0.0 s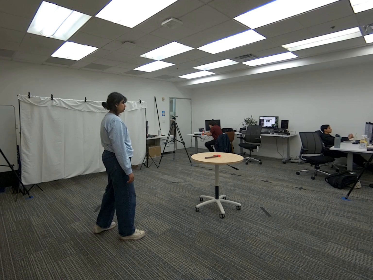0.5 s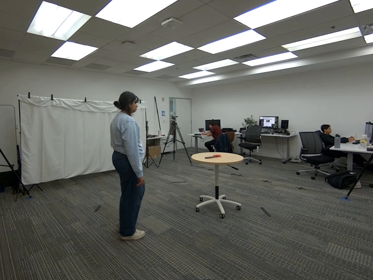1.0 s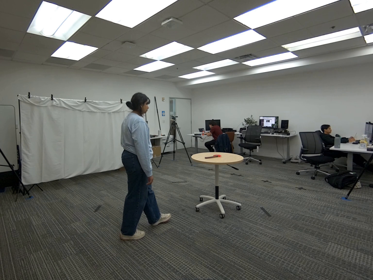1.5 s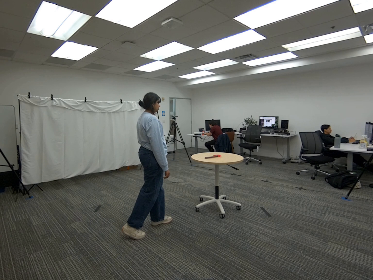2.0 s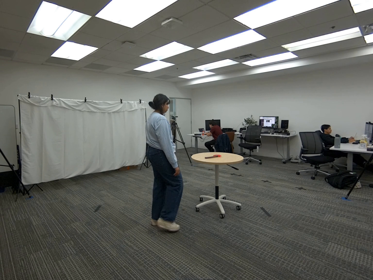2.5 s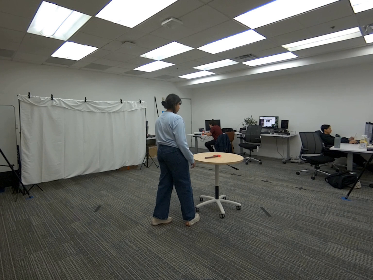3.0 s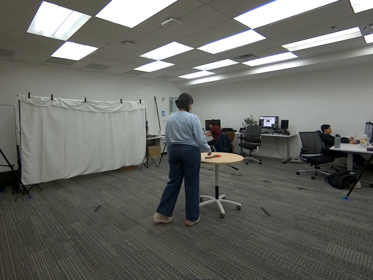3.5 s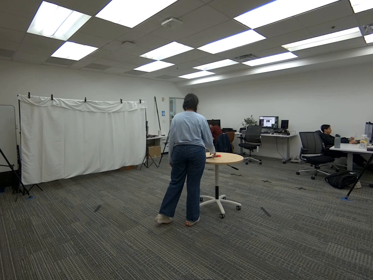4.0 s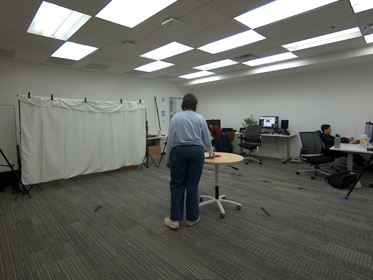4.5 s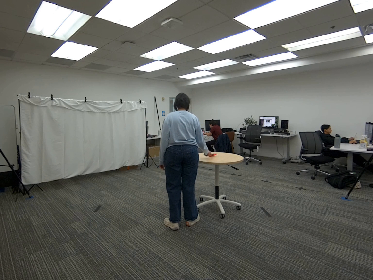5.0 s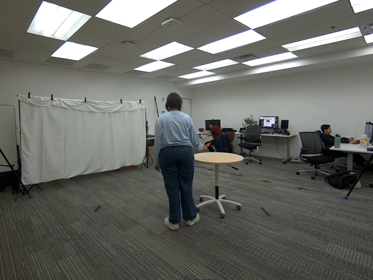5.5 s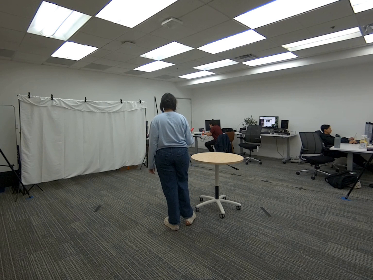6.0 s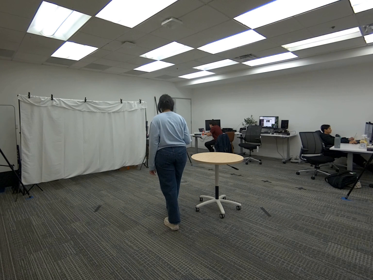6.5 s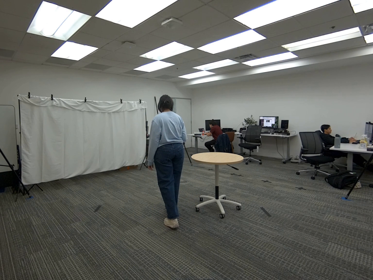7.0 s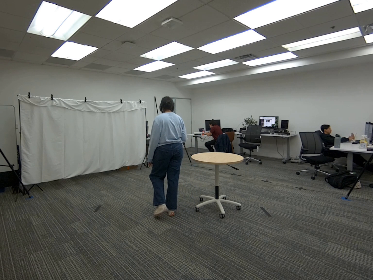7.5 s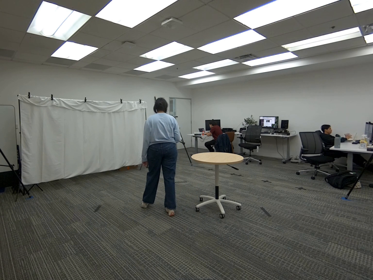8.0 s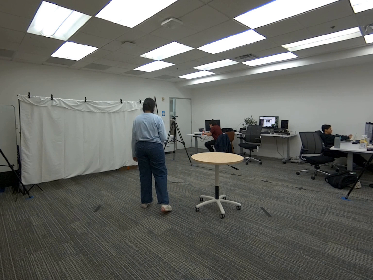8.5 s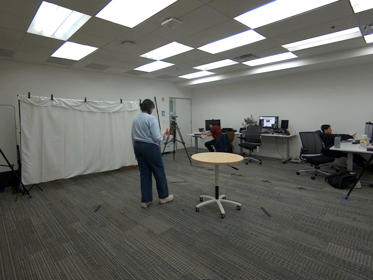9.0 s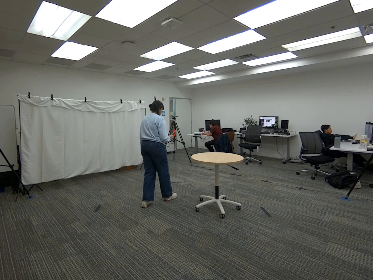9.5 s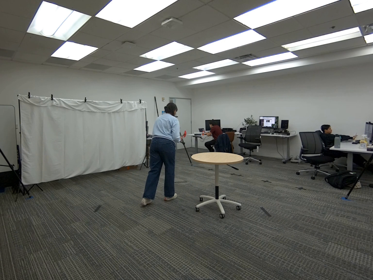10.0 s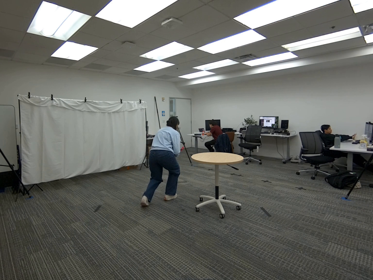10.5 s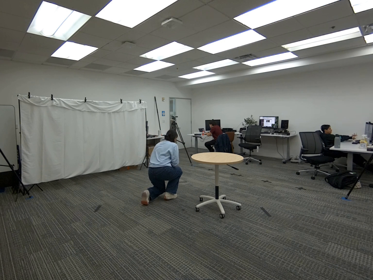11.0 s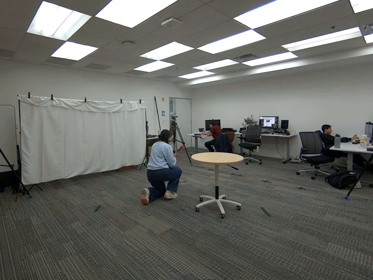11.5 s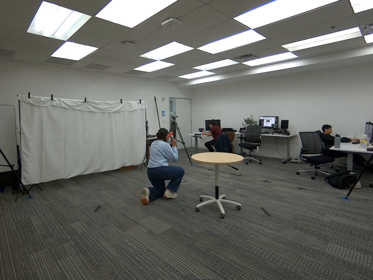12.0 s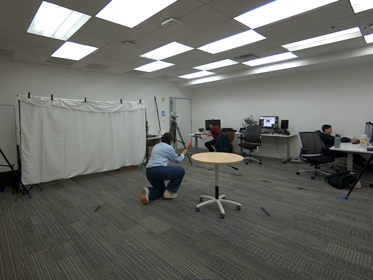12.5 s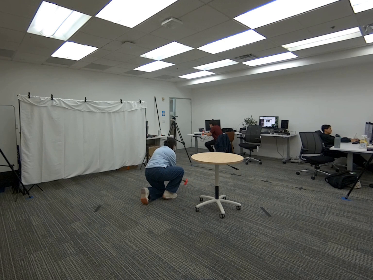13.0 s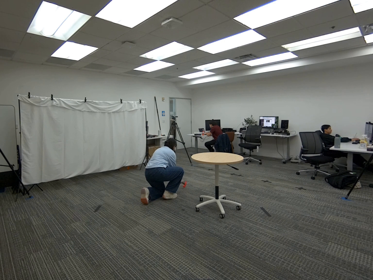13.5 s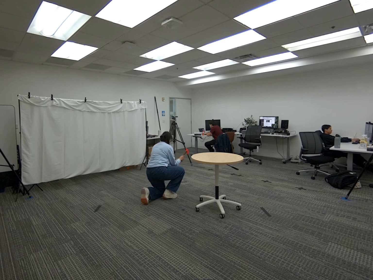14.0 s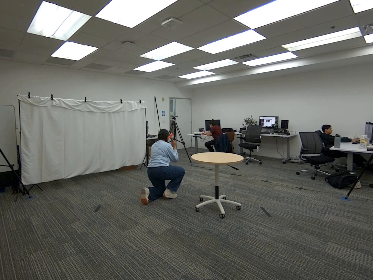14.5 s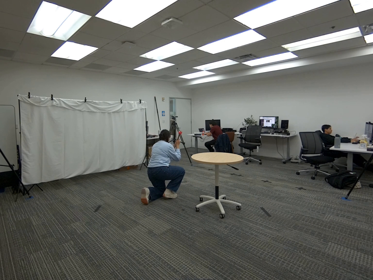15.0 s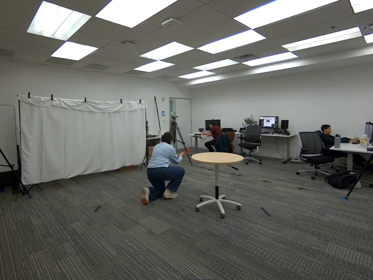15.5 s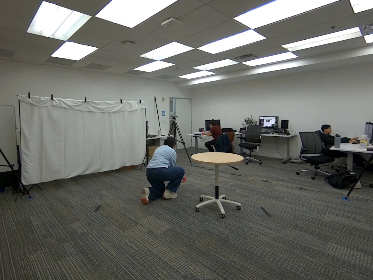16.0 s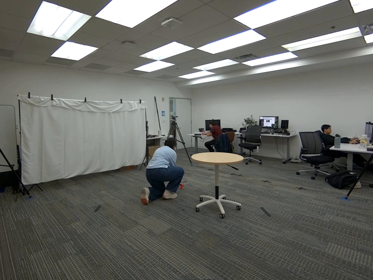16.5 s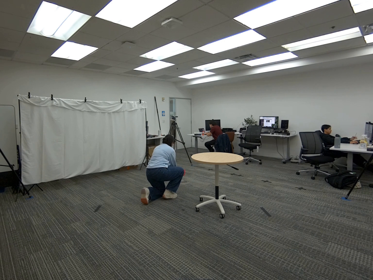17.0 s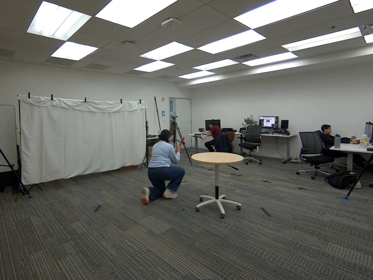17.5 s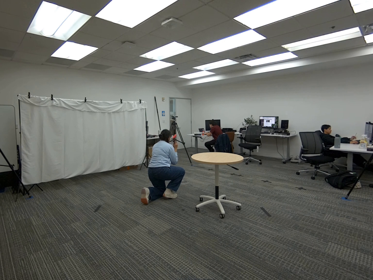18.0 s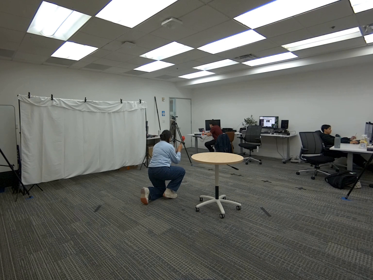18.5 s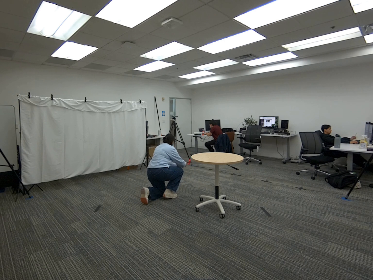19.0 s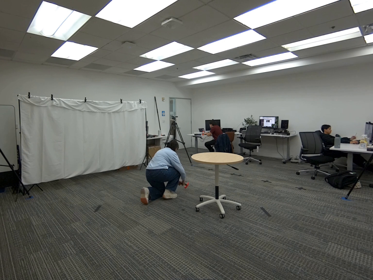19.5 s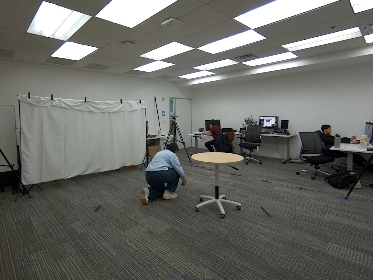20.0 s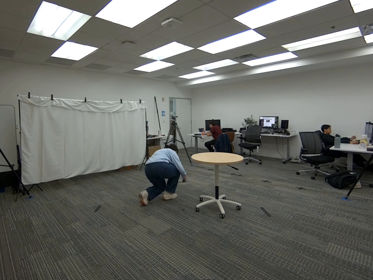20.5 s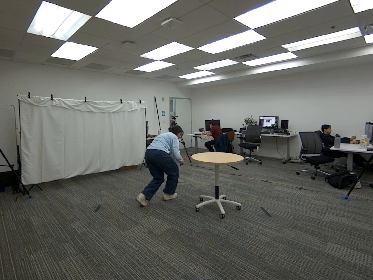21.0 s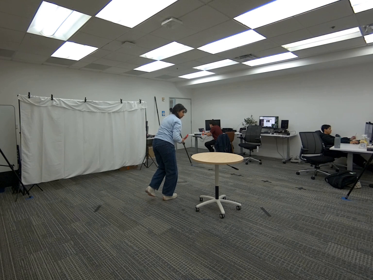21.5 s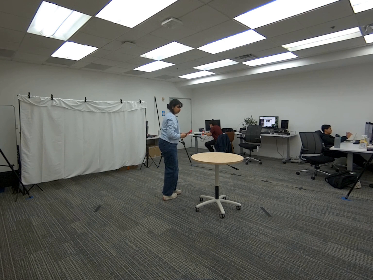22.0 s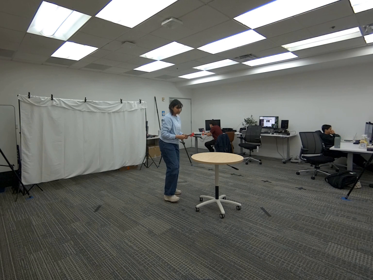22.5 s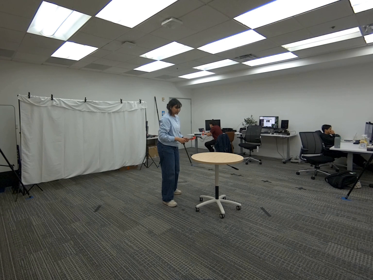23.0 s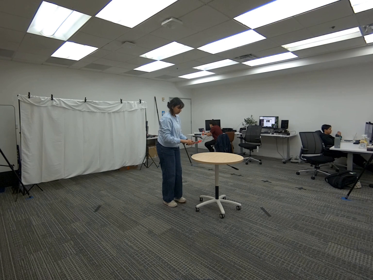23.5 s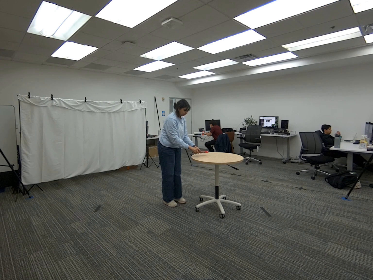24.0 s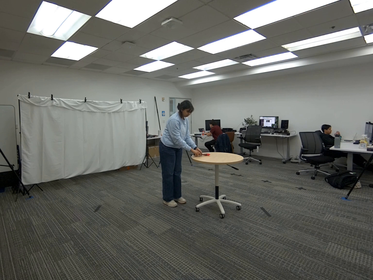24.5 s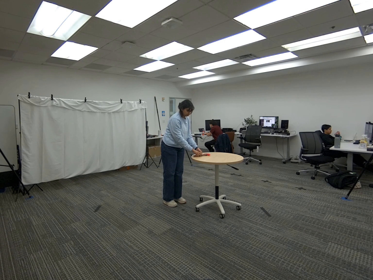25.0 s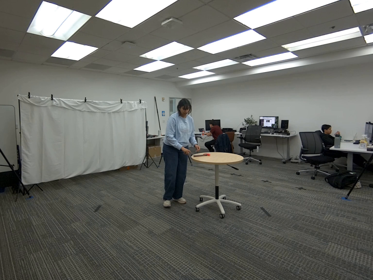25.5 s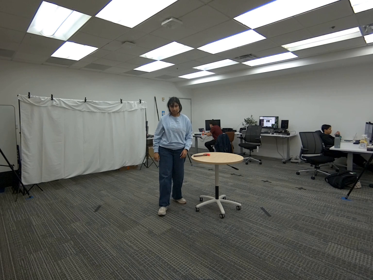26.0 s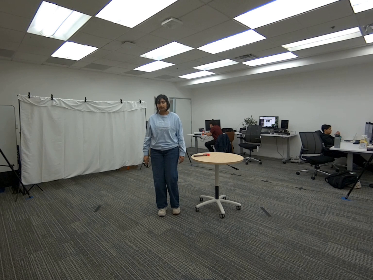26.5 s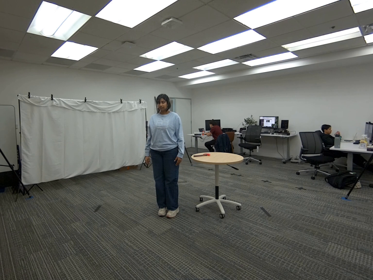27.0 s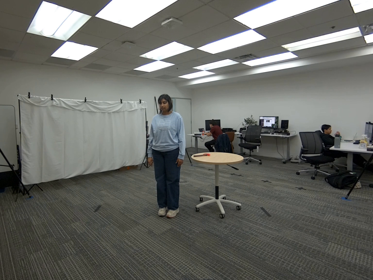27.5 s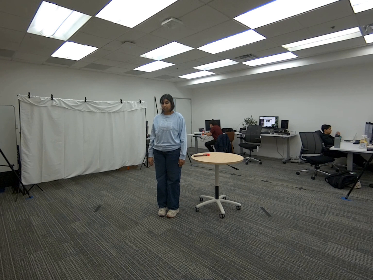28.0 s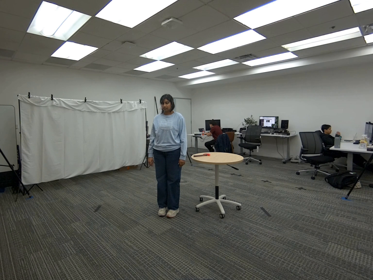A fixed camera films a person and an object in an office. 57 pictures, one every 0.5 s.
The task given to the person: Walk to the round table and grasp the hatchet with your right hand. Turn around and lower your body into a lunge position, with one knee on the ground and the other bent at 90 degrees. Raise the hatchet above your head and perform a chopping motion toward the ground. Repeat this action a few times, then stand up and place the hatchet back on the round table.
